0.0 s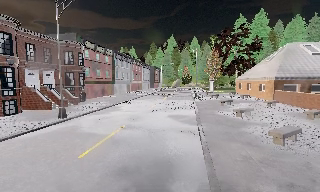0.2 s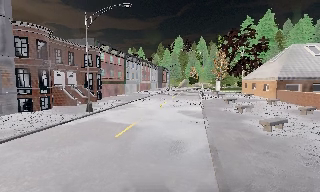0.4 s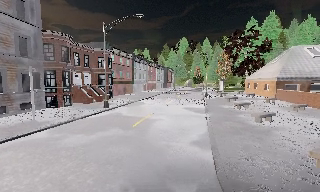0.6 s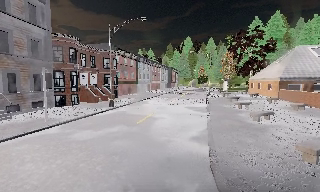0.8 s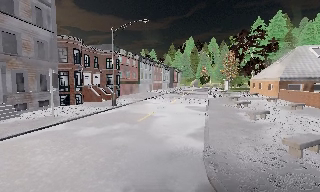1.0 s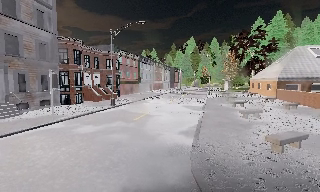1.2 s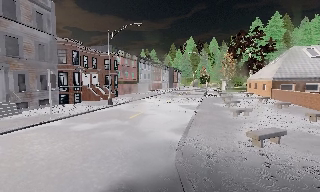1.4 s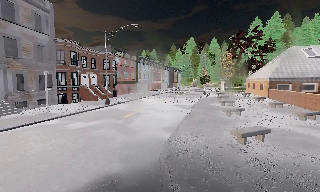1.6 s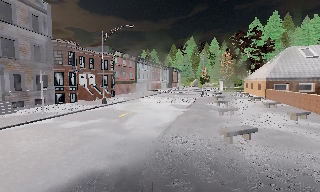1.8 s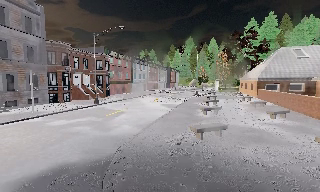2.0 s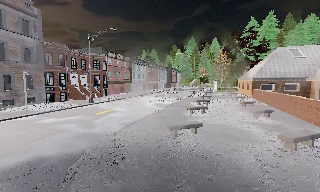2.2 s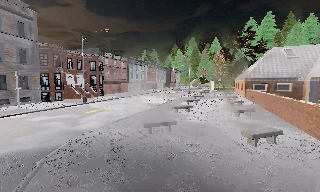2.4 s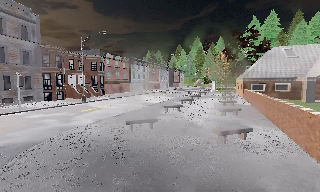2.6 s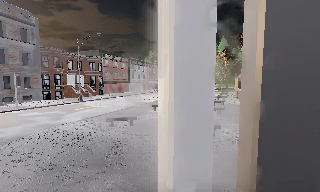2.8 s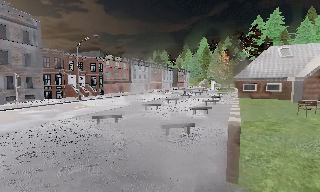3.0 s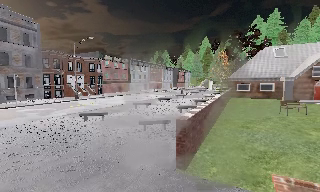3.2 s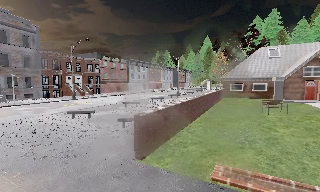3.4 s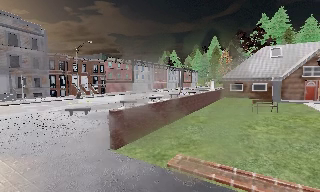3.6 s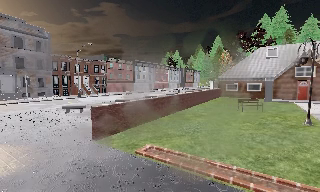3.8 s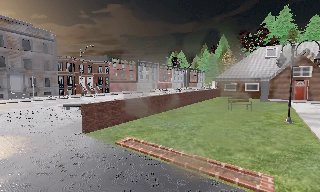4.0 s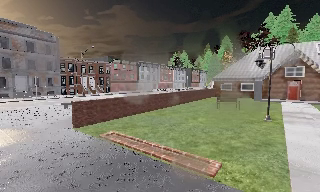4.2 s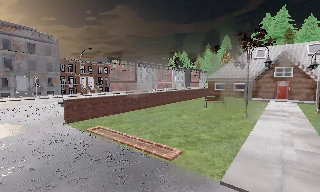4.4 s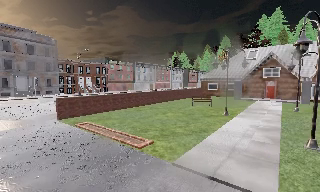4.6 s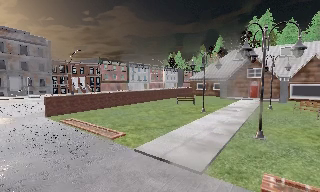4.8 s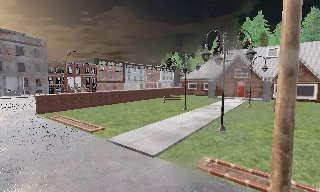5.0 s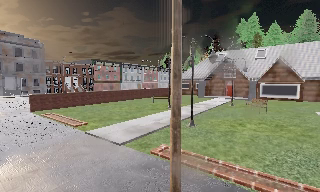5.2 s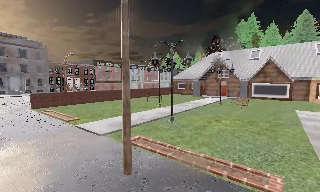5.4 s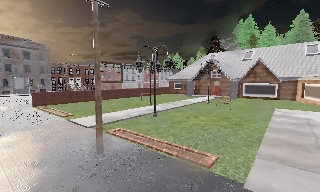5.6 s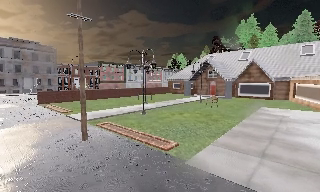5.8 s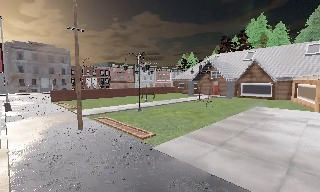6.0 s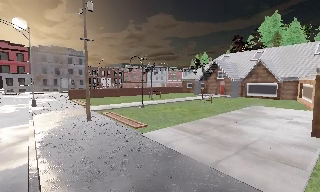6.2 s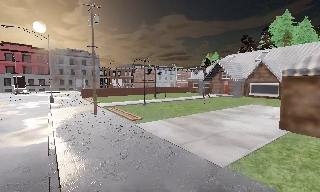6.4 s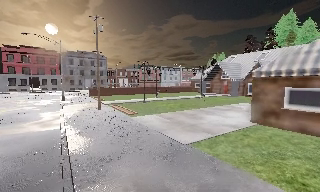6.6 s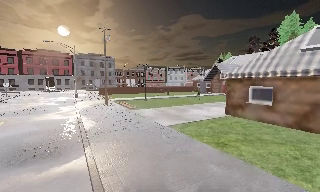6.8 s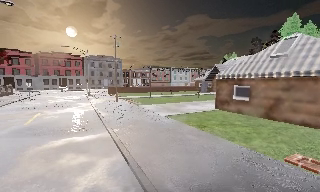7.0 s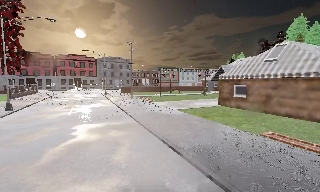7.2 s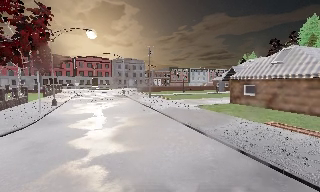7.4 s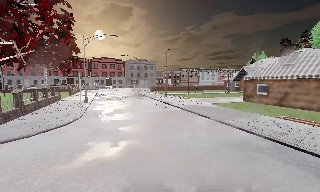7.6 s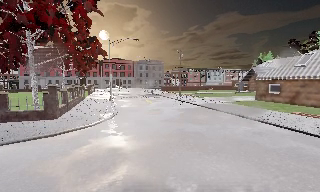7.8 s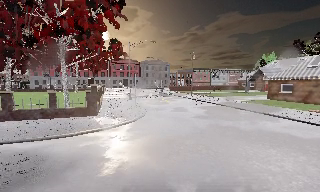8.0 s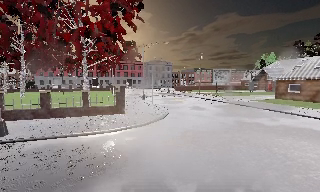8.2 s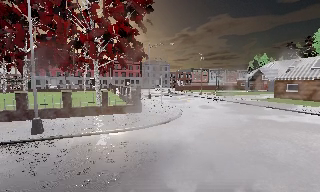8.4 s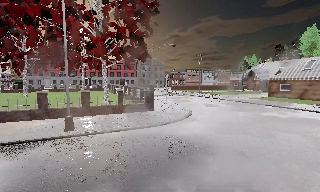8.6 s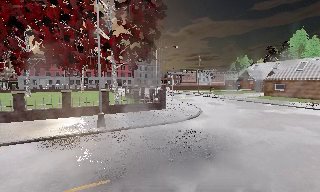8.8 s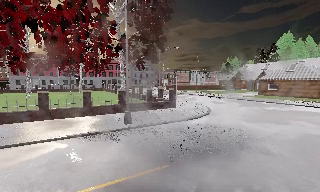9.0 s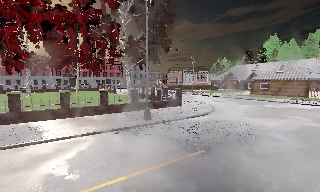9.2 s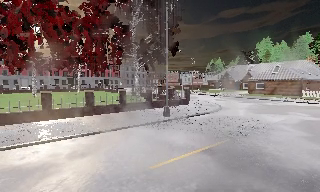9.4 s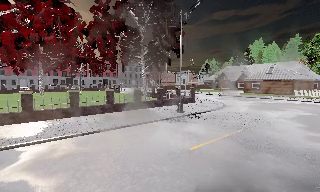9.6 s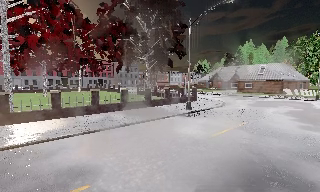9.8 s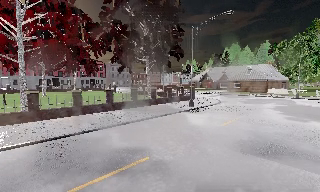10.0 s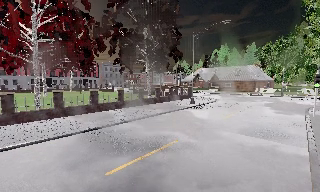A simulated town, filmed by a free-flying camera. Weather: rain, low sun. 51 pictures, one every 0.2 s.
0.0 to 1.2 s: The camera travels backward, about 5 m, so what stands in front gets smaller. It loses speed.
1.2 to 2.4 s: The camera travels to its right, about 6 m, so close, fixed things drift to the left. It gains speed.
2.4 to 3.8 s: The camera pans to its left, which is counterclockwise from overhead, by about 15 degrees. It travels to its right and backward, about 10 m, so close, fixed things drift to the left.
3.8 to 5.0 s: The camera travels to its right and backward, about 9 m, so close, fixed things drift to the left.
5.0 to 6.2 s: The camera pans to its left, which is counterclockwise from overhead, by about 20 degrees. It travels to its right and backward, about 10 m.
6.2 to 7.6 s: The camera swings to its left by about 15 degrees, and the scene slides to the right. It travels backward, about 15 m, so what stands in front gets smaller.
7.6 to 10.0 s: The camera pans to its right, which is clockwise from overhead, by about 30 degrees. It travels to its left and backward, about 25 m, so close, fixed things drift to the right.
The film runs backward here.
